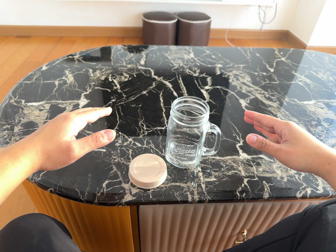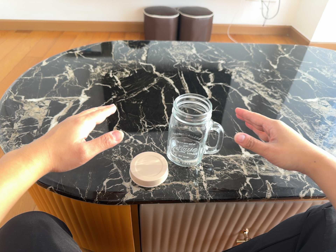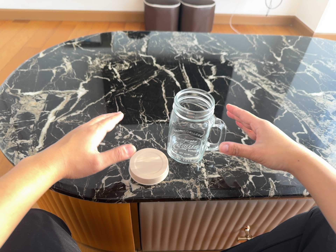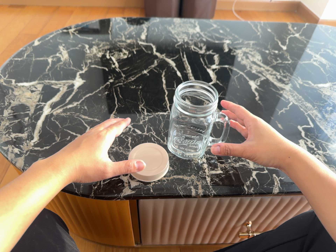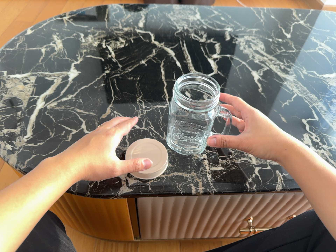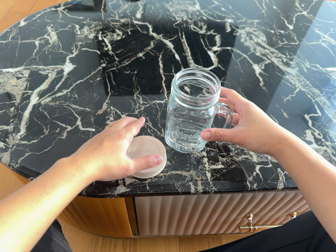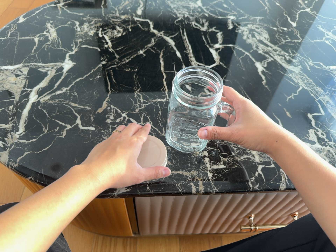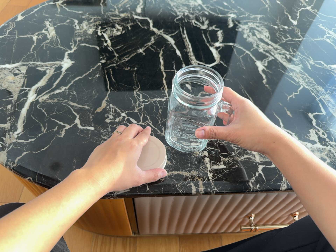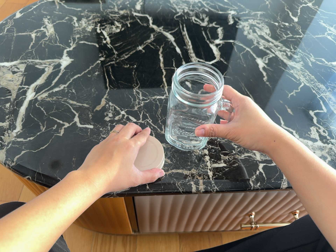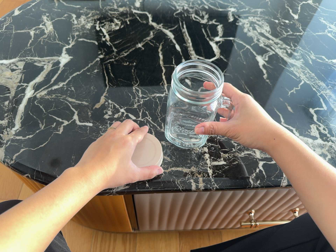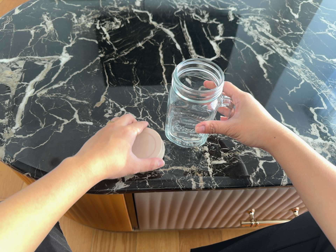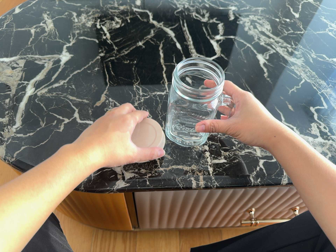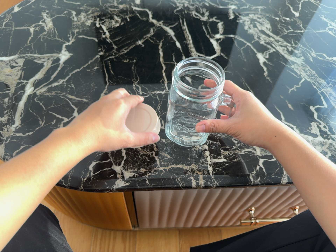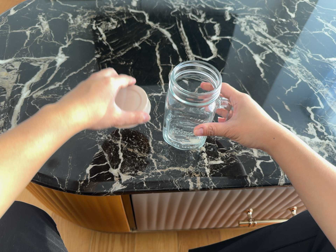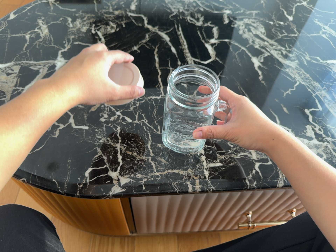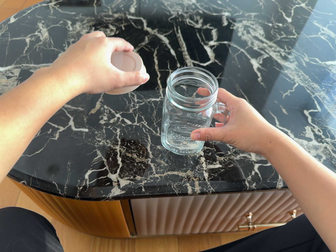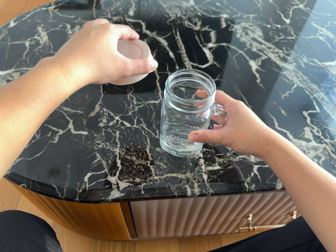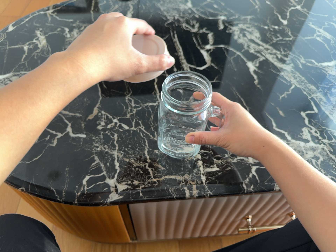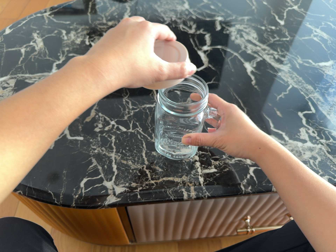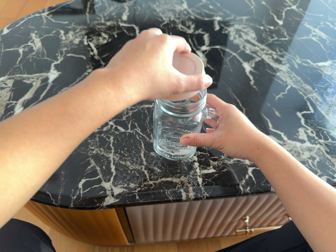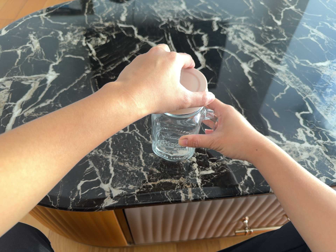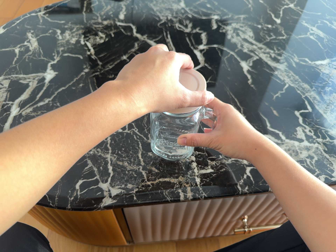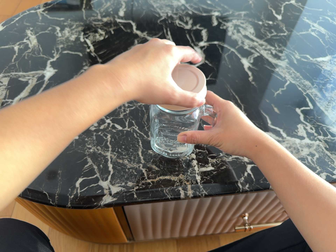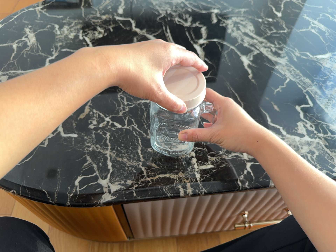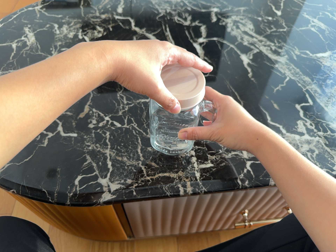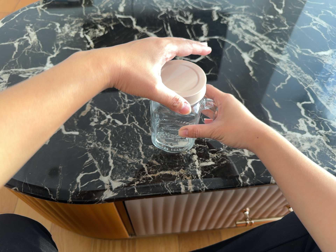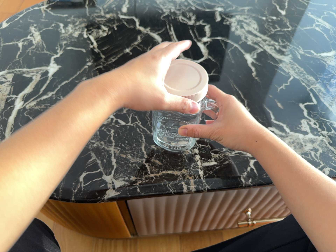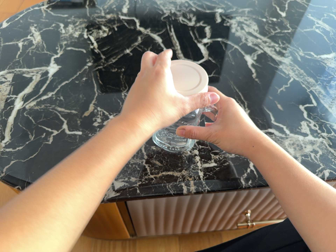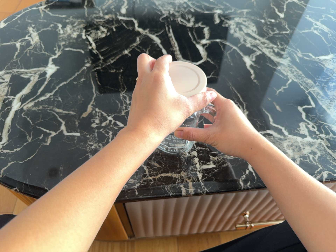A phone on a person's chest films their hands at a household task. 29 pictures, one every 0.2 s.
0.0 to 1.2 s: The camera travels forward, about 10 cm, so what stands in front looms larger. Its aim tips toward the bottom of its view by about 10 degrees.
1.2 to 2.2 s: The camera keeps its place and its aim.
2.2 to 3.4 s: The camera shifts only a little, or ends up much as it began.
3.4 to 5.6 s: The camera keeps its place and its aim.
The film runs backward here.
